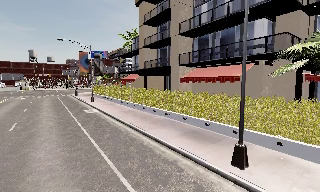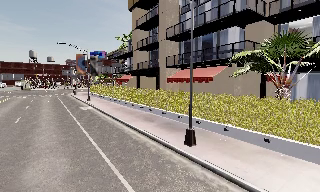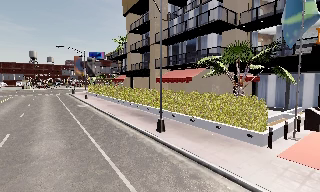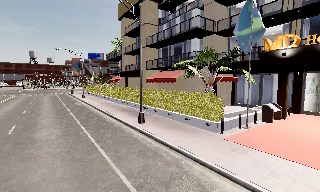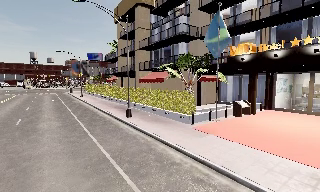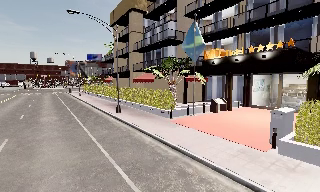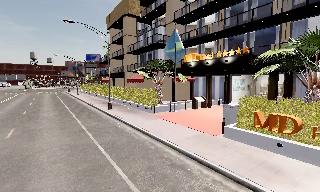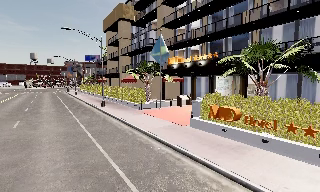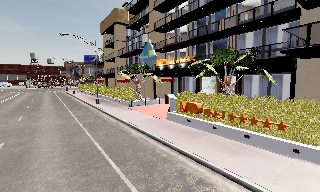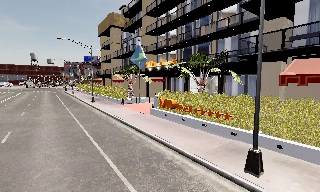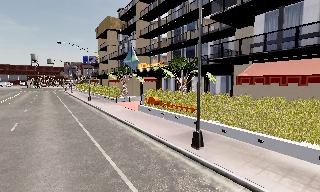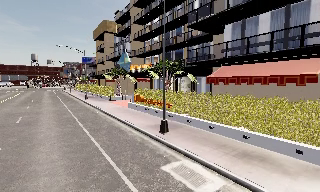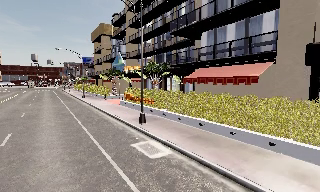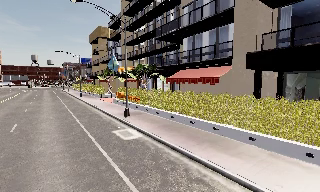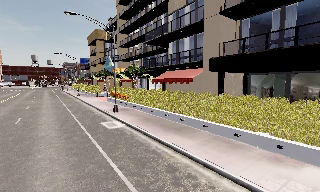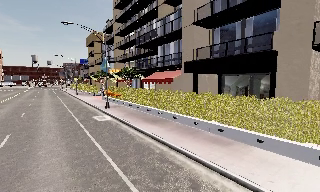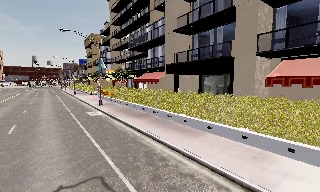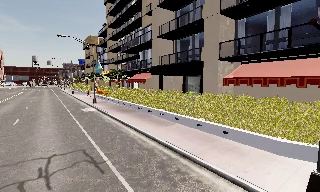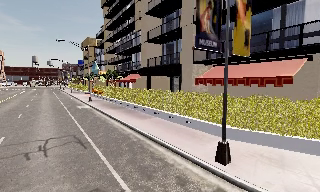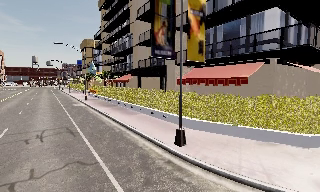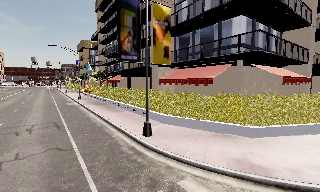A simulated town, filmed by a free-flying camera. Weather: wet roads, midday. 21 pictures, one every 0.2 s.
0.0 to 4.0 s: The camera travels backward and to its right, about 45 m, so what stands in front gets smaller.
The film runs backward here.
